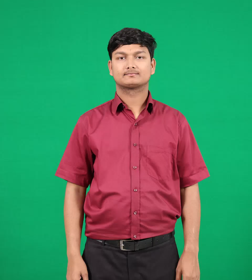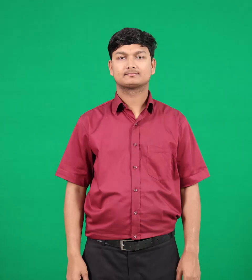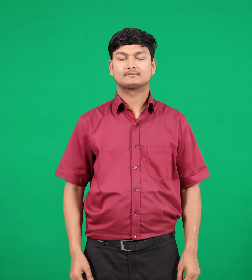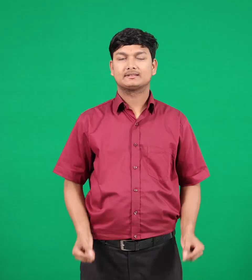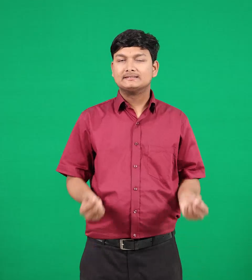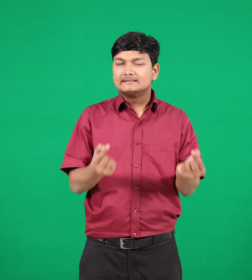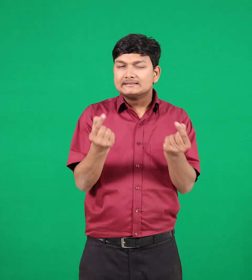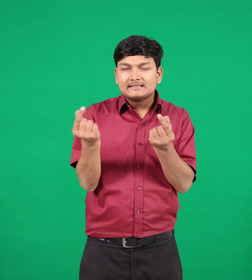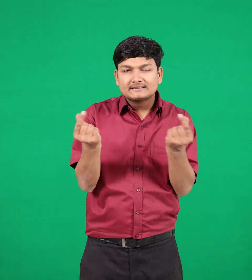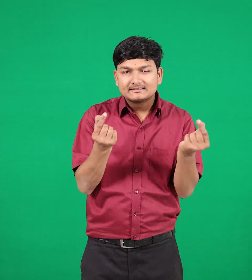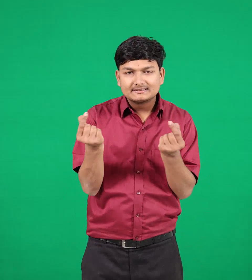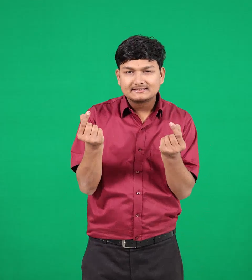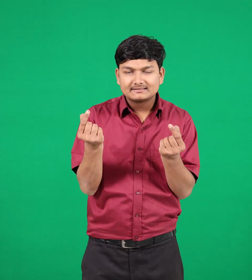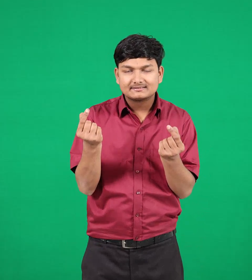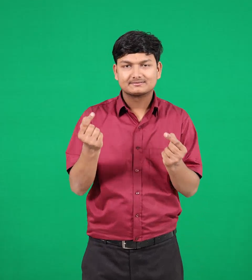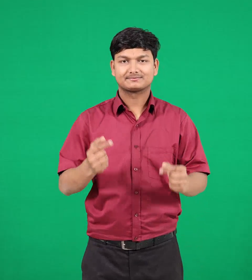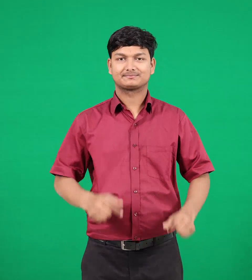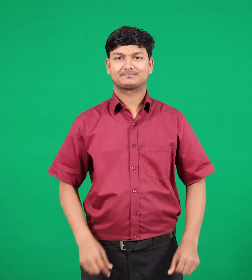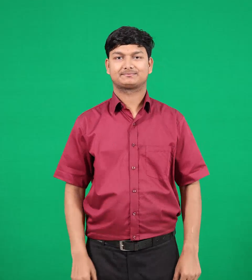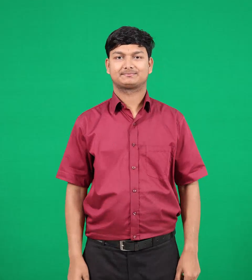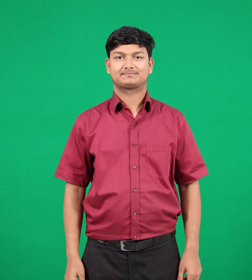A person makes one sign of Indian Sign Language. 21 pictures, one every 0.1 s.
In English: similar
